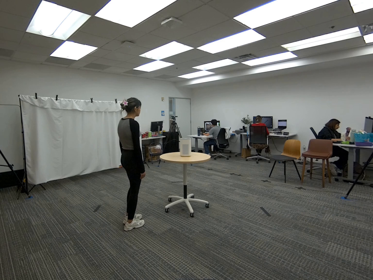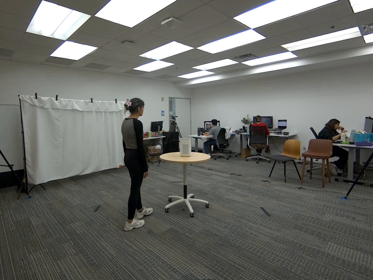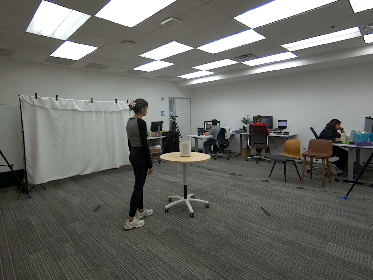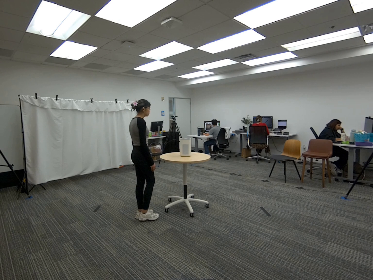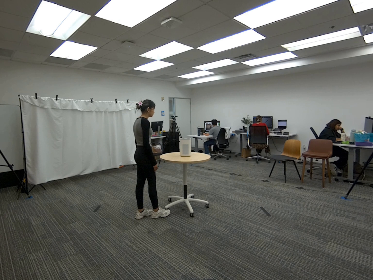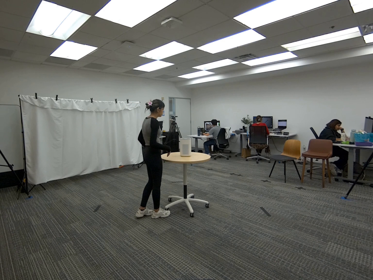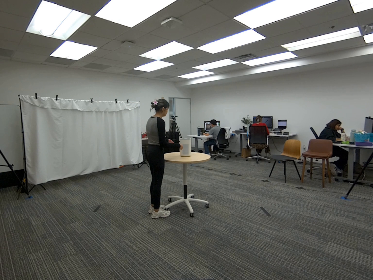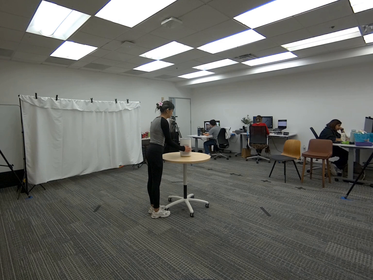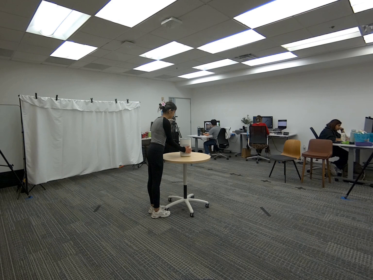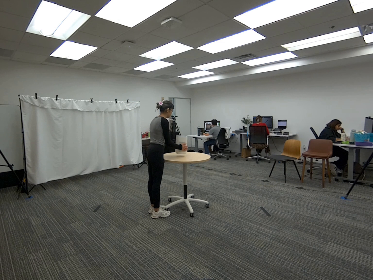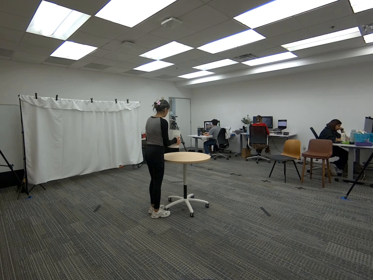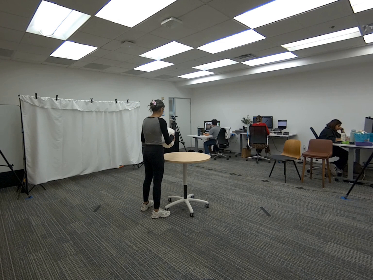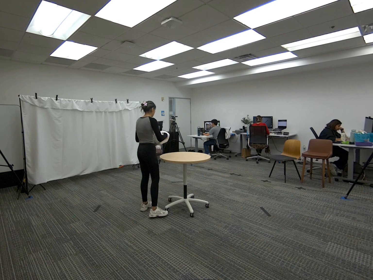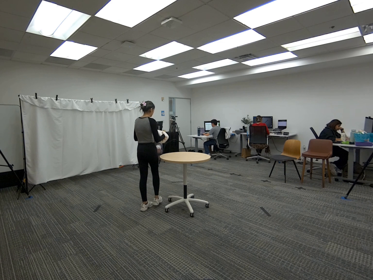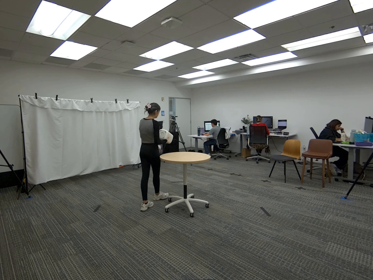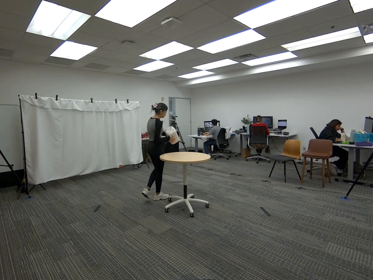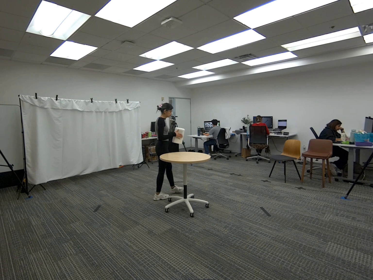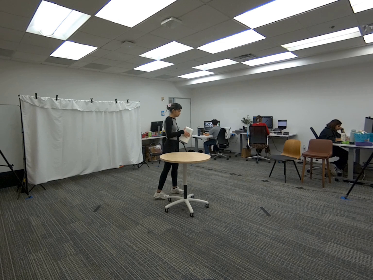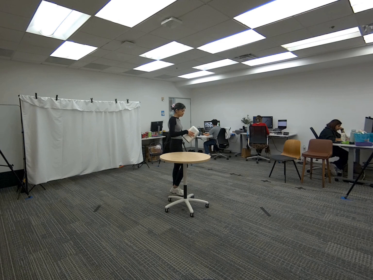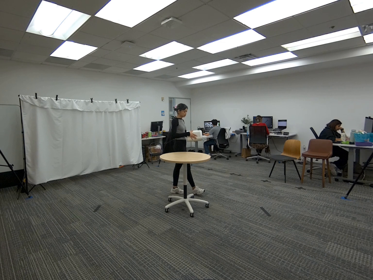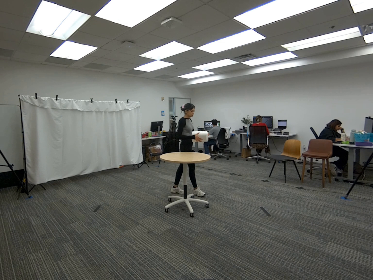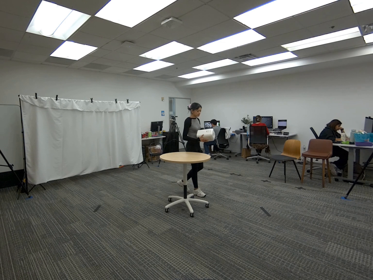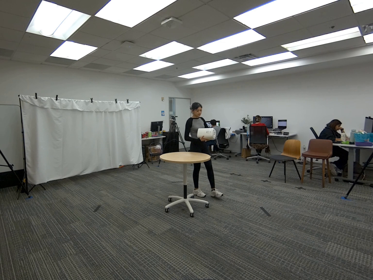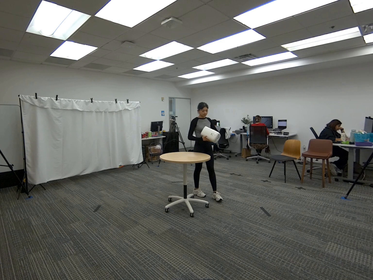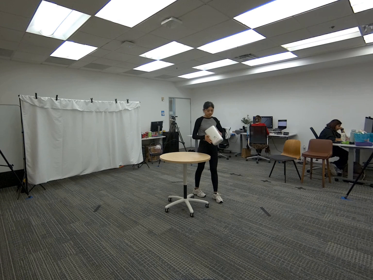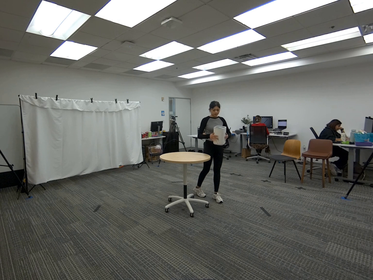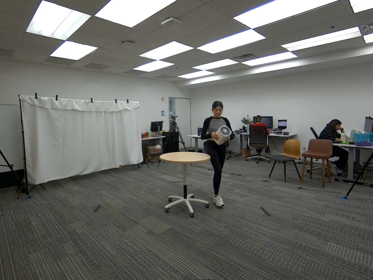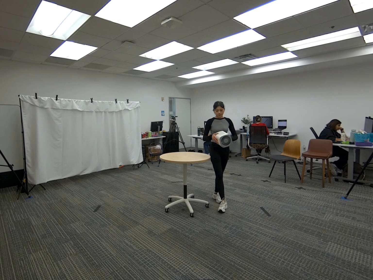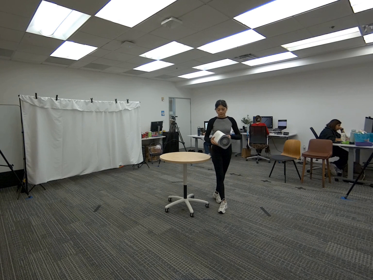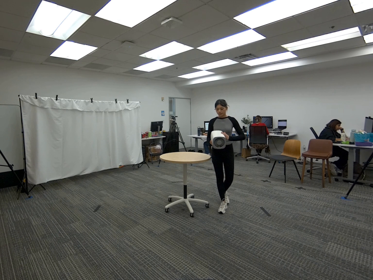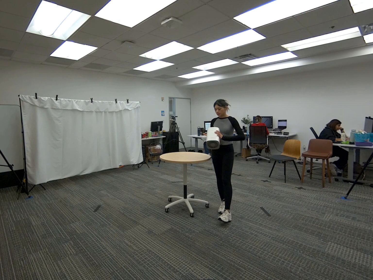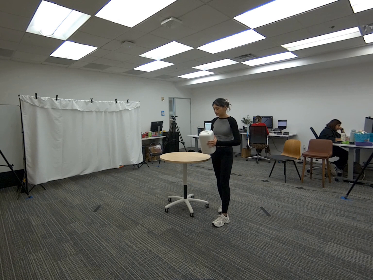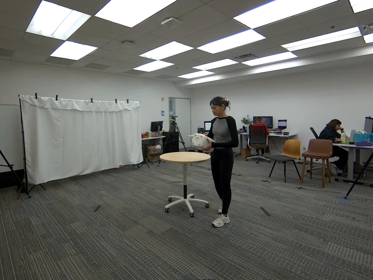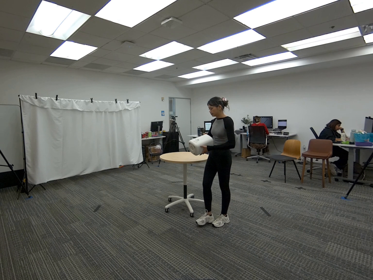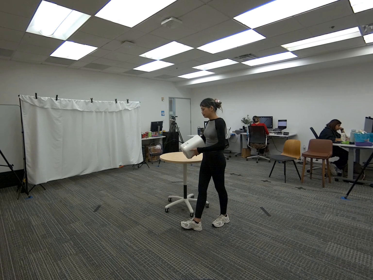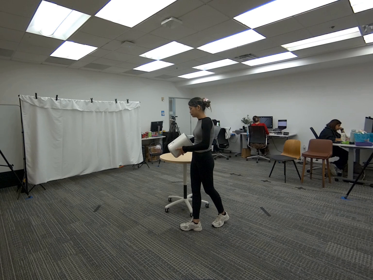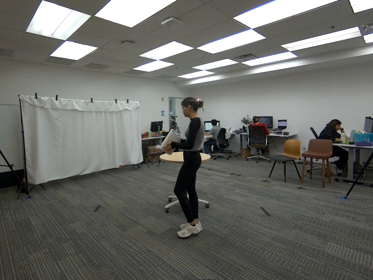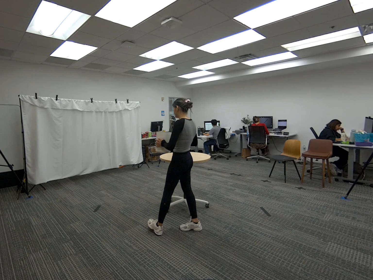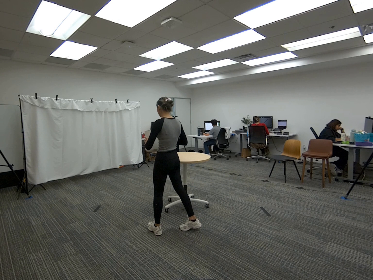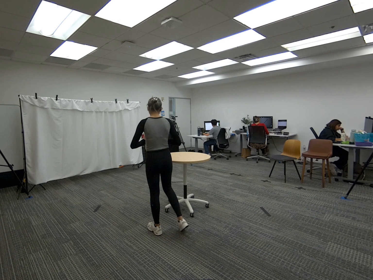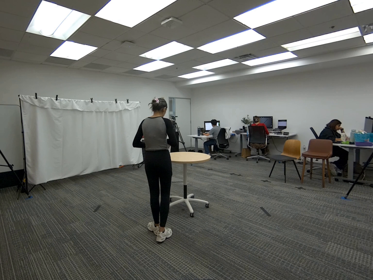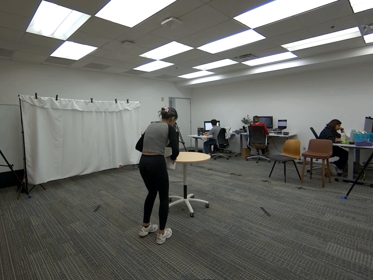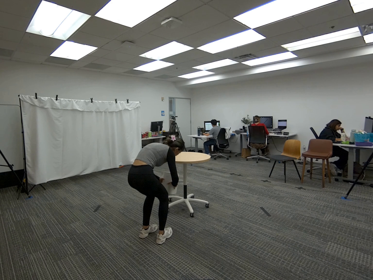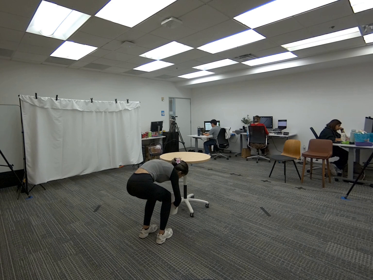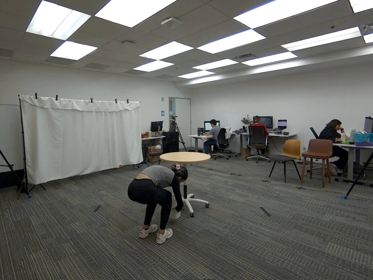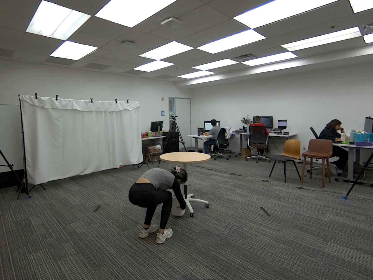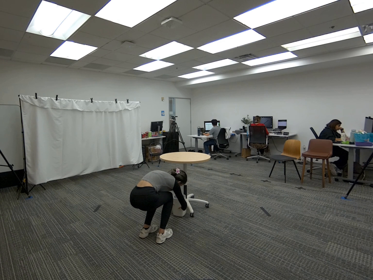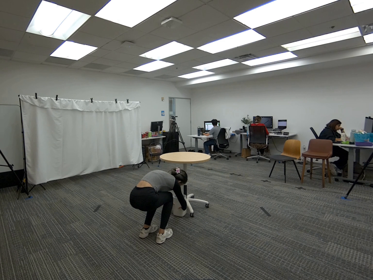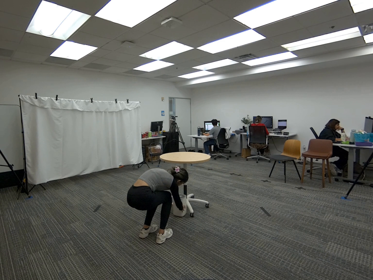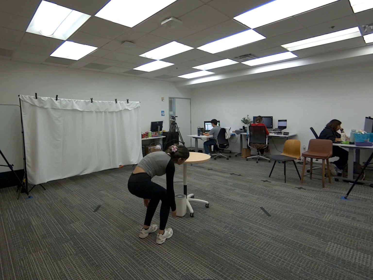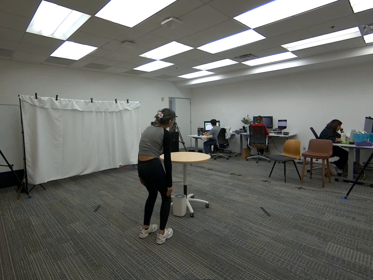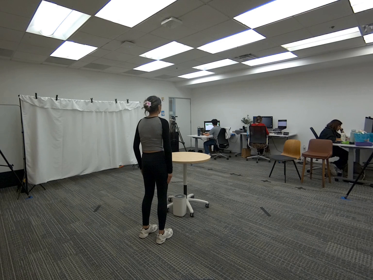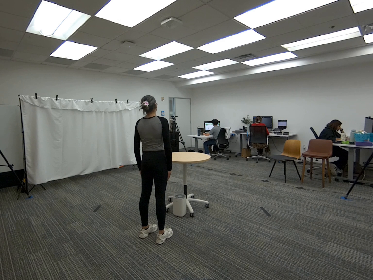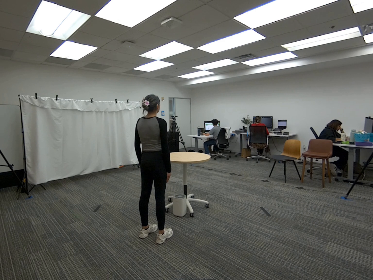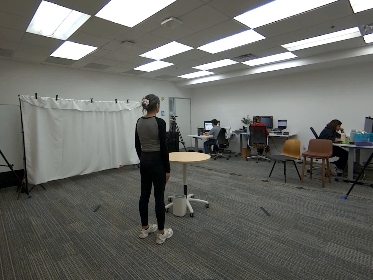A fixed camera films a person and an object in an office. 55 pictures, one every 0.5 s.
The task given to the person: Walk over to the Air Purifier on the round table and pick up the air purifier using both hands and walk within the bounding area while rotating it midair and place on the ground.
